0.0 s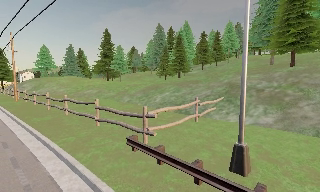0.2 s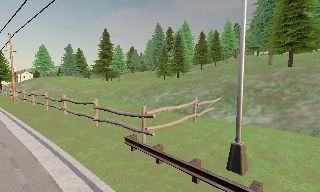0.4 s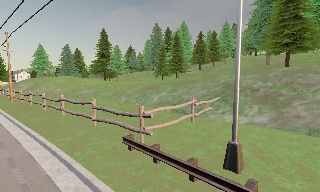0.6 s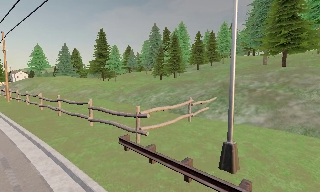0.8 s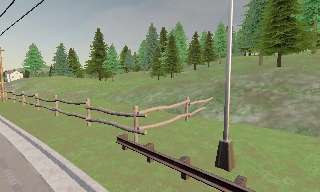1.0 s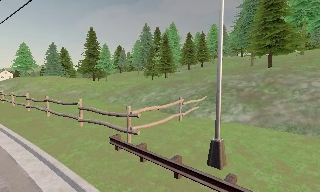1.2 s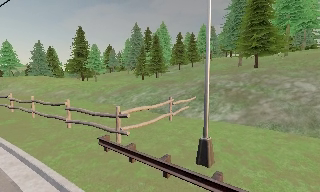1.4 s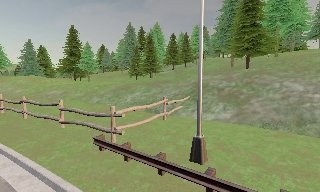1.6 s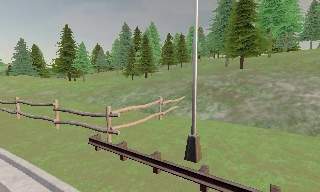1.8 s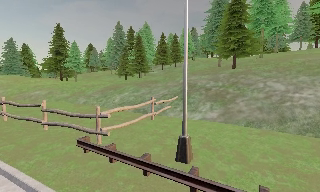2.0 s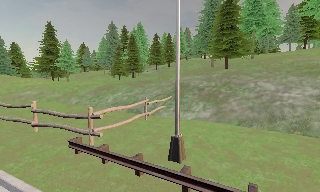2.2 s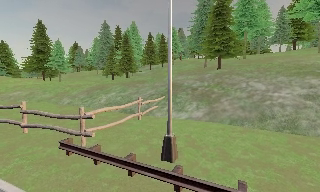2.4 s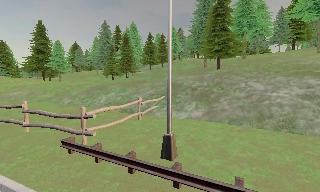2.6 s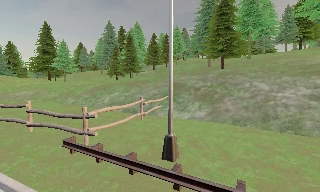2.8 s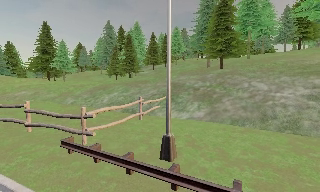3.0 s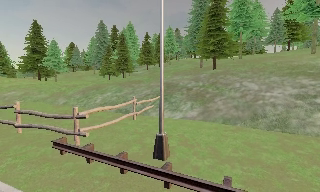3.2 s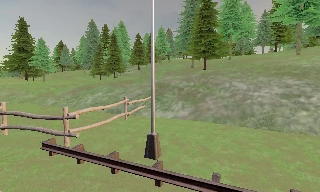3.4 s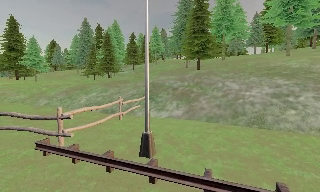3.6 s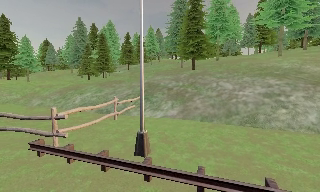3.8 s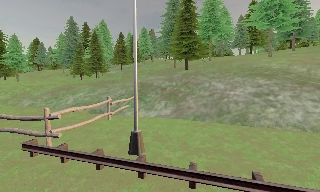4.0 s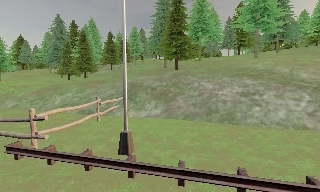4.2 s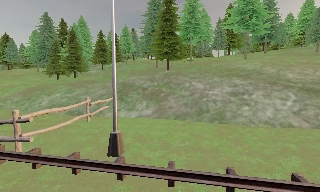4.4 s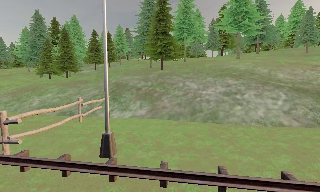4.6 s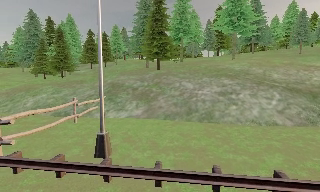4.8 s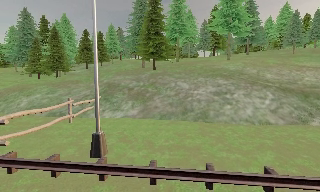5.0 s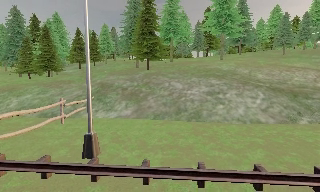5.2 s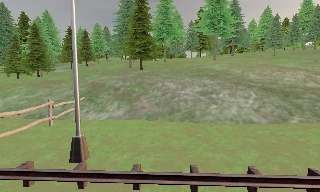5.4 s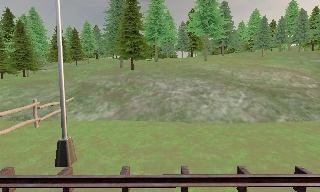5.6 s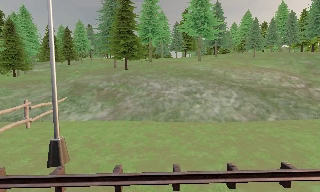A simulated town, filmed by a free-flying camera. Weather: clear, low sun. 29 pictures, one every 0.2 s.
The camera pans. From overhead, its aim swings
clockwise.
The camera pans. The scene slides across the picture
to the left.
0.0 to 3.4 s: The camera pans to its right, which is clockwise from overhead, by about 25 degrees. It travels to its right and backward, about 1 m, so close, fixed things drift to the left.
3.4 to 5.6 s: The camera pans to its right, which is clockwise from overhead, by about 25 degrees.
The film runs backward here.
